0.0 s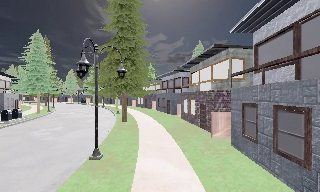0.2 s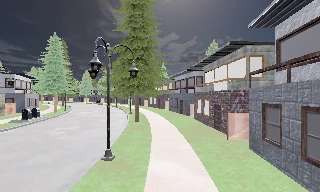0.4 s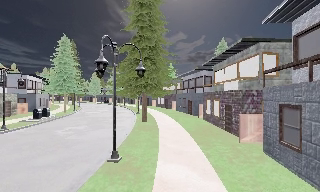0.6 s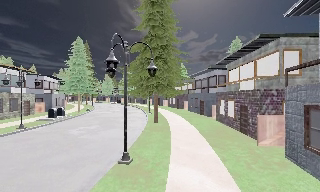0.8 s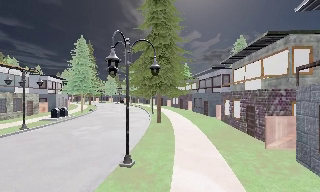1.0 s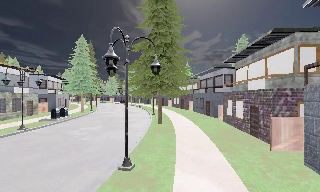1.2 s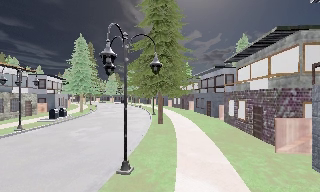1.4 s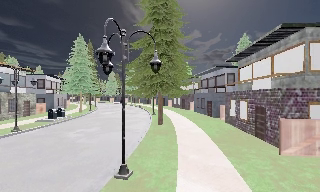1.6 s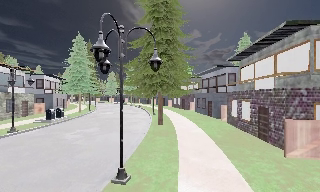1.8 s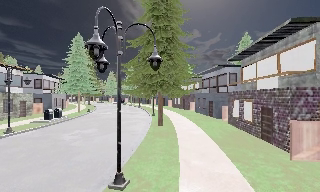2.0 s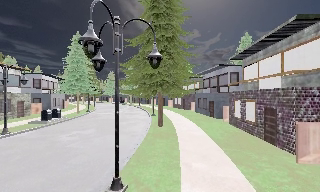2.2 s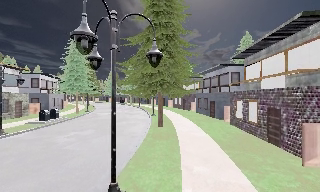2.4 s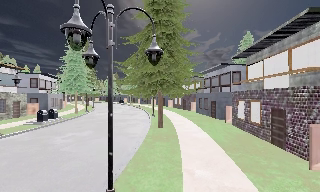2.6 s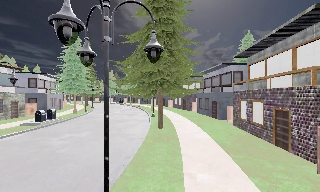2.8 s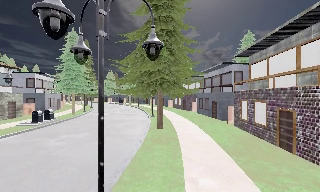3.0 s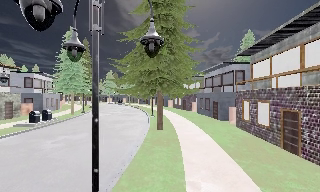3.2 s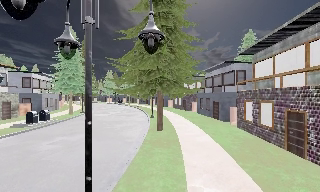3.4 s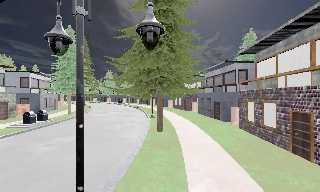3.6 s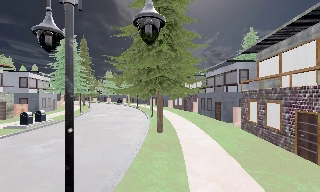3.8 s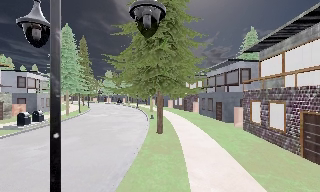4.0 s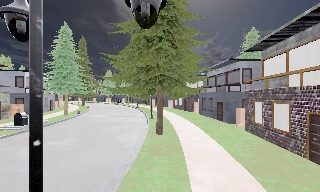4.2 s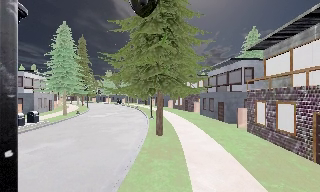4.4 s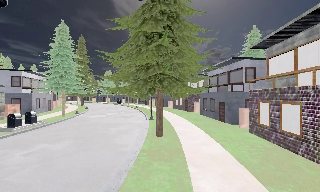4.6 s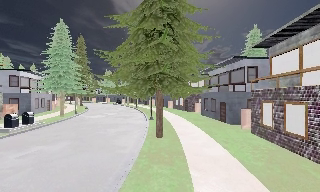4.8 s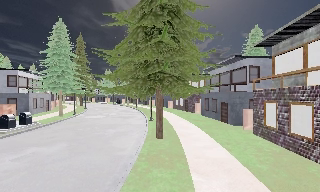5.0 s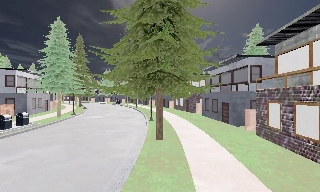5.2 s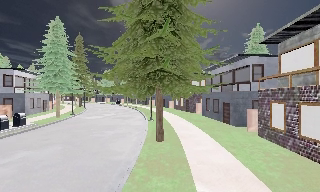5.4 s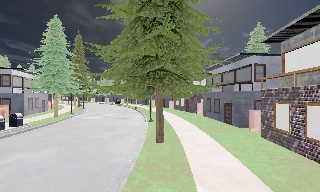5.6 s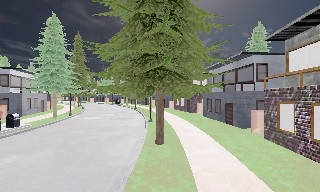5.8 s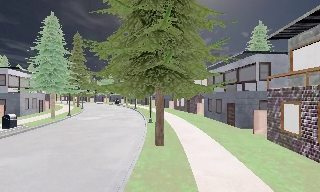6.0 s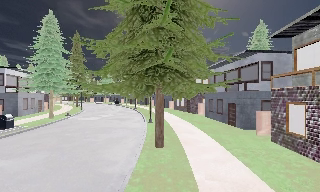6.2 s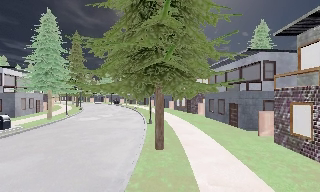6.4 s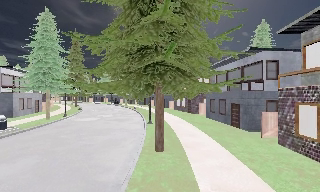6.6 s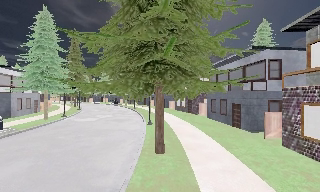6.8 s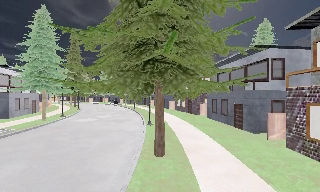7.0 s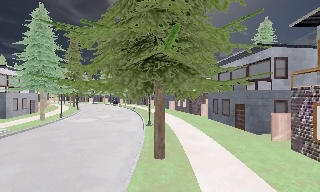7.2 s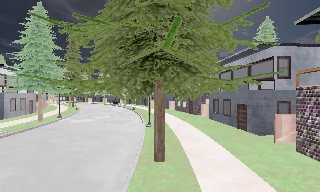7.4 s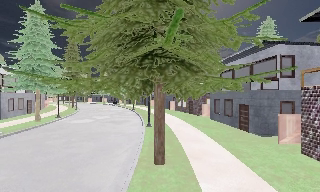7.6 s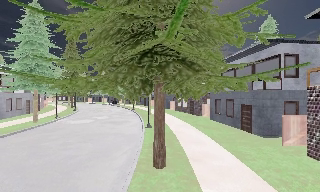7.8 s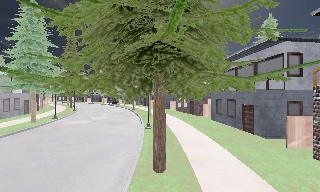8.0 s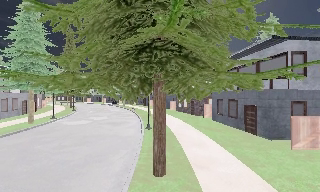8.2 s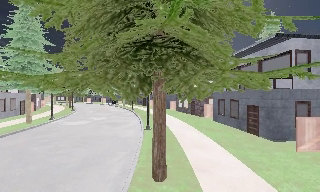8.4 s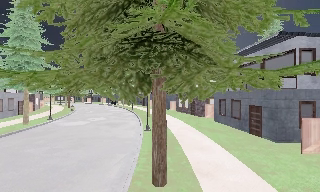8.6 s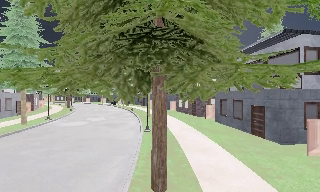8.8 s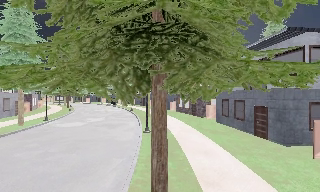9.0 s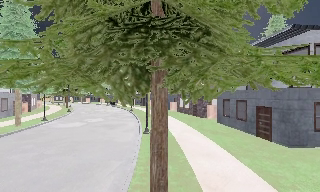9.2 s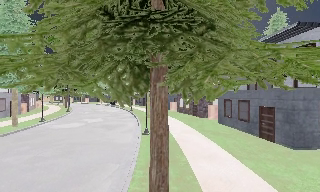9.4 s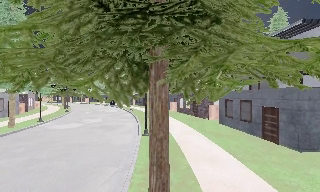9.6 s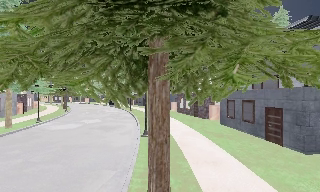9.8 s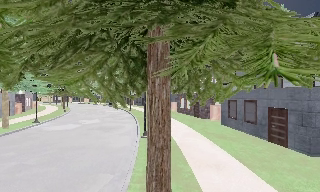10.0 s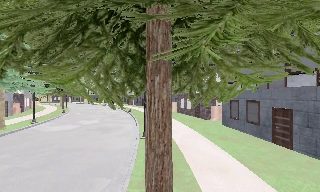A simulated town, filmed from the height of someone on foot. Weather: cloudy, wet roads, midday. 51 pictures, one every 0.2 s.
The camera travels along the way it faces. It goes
forward.
0.0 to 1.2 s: The scene slides to the right, as the camera pans about 15 degrees to its left. It travels forward, about 1.5 m, so what stands in front looms larger.
1.2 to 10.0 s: The camera travels forward, about 12 m, so what stands in front looms larger.
The film runs forward here.
